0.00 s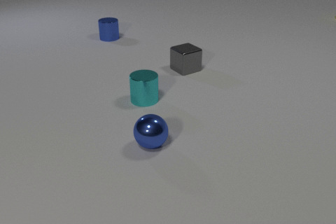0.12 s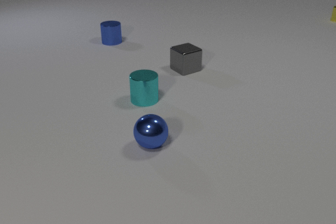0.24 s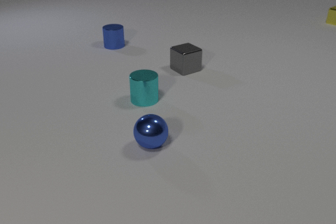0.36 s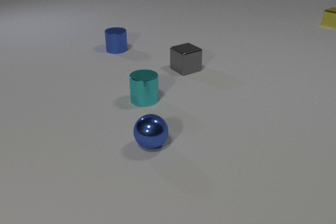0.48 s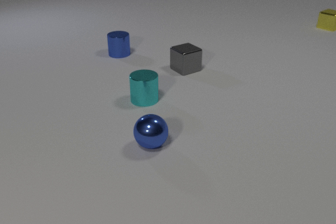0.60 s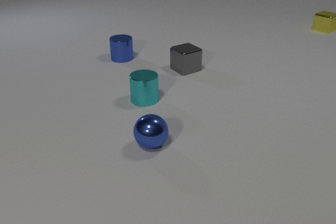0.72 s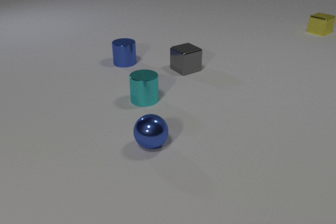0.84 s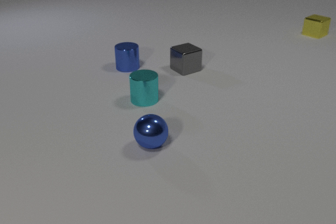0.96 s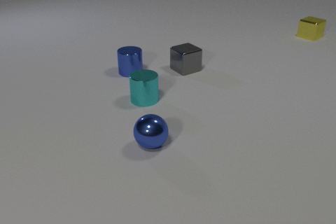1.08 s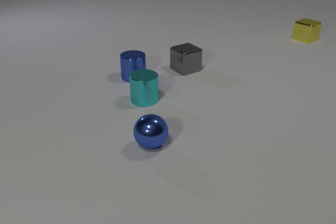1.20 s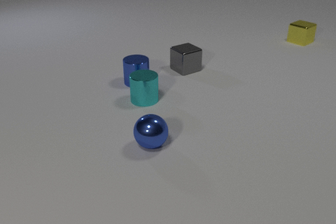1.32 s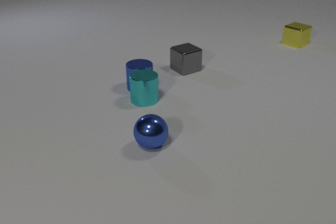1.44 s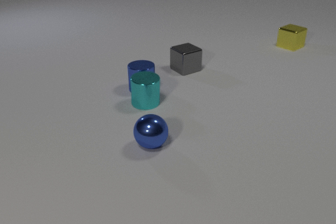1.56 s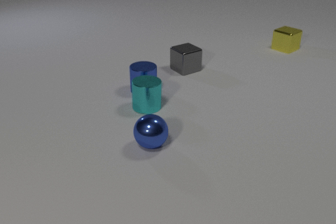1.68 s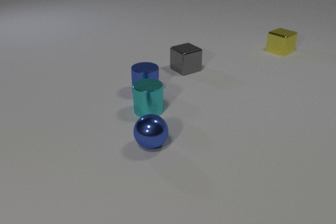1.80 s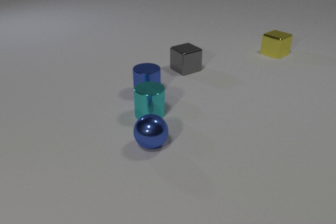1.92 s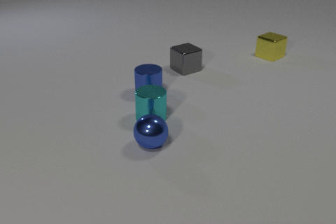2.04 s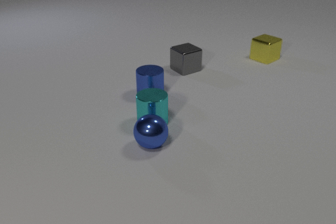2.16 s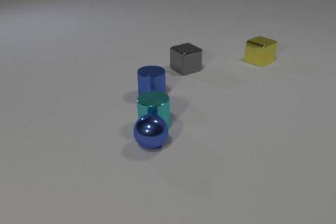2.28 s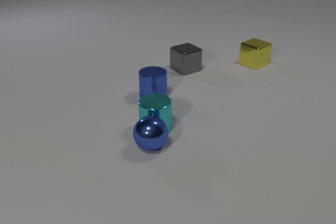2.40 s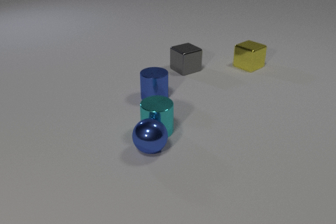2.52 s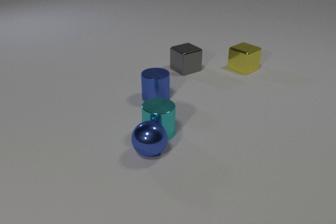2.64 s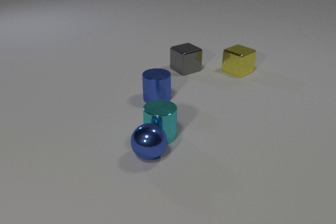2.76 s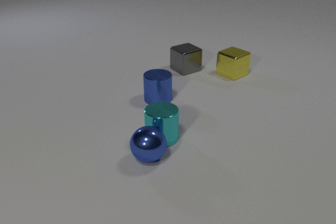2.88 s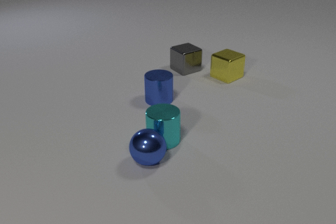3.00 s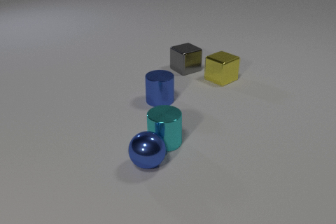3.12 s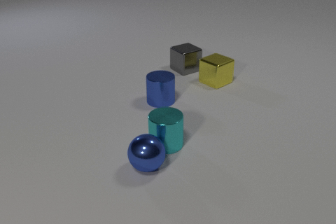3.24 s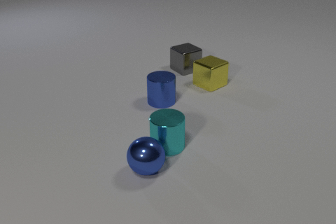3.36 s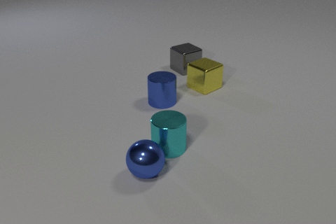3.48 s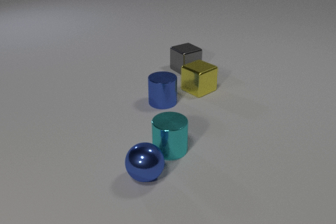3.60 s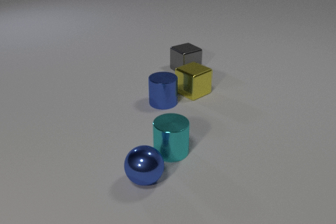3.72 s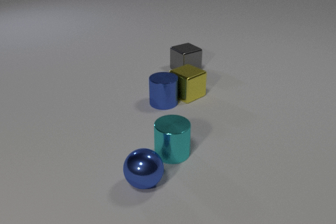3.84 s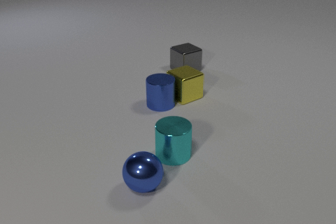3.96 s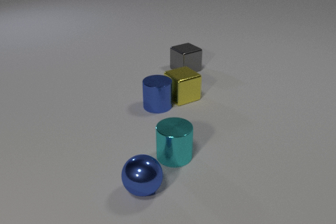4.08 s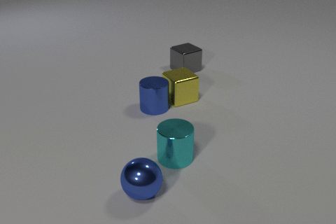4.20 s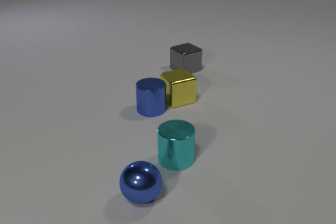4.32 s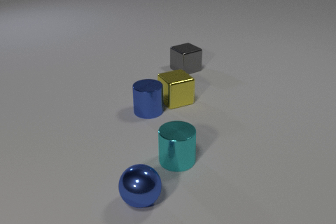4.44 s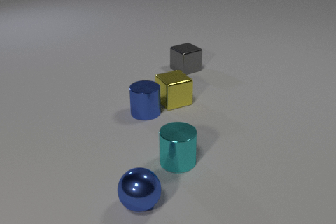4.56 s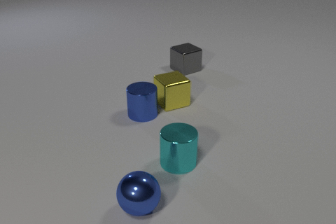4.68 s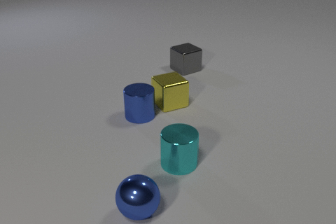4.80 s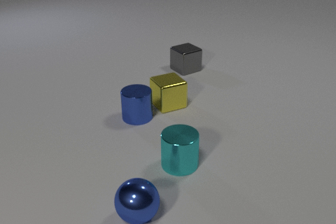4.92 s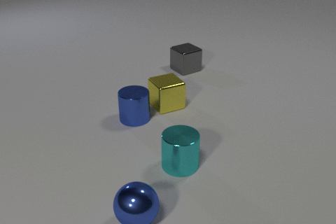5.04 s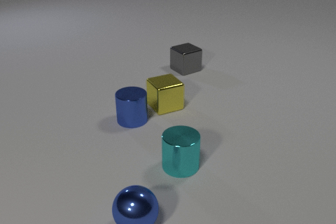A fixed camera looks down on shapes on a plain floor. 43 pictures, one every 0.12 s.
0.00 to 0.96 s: The blue metal cylinder slides toward the camera. The yellow metal cube slides toward the camera and to the left.
0.96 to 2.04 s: The blue metal cylinder slides toward the camera. The cyan metal cylinder slides toward the camera. The yellow metal cube slides toward the camera and to the left. The blue metal cylinder and the cyan metal cylinder collide.
2.04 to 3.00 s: The blue metal cylinder slides toward the camera and to the right. The cyan metal cylinder slides toward the camera. The blue metal sphere rolls toward the camera. The yellow metal cube slides toward the camera and to the left. The cyan metal cylinder and the blue metal sphere collide.
3.00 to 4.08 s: The blue metal cylinder slides toward the camera. The cyan metal cylinder slides toward the camera and to the right. The blue metal sphere rolls toward the camera. The yellow metal cube slides toward the camera and to the left. The blue metal cylinder and the yellow metal cube collide.
4.08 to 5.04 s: The blue metal cylinder slides toward the camera and to the left. The cyan metal cylinder slides toward the camera. The blue metal sphere rolls toward the camera. The yellow metal cube slides toward the camera and to the left.
What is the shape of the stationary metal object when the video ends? cube.
Are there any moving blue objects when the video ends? yes.
Are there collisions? yes.
